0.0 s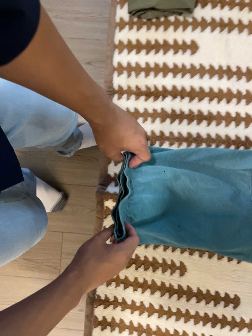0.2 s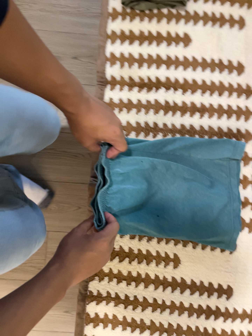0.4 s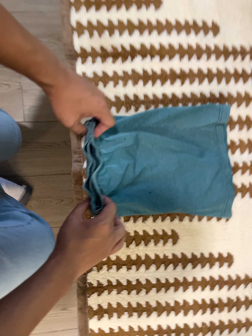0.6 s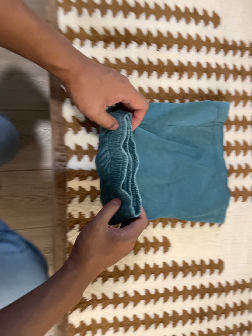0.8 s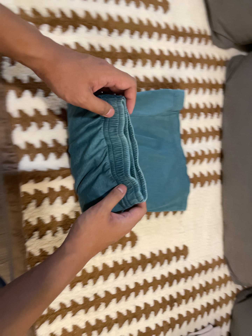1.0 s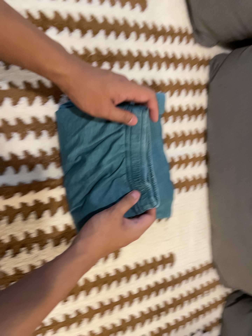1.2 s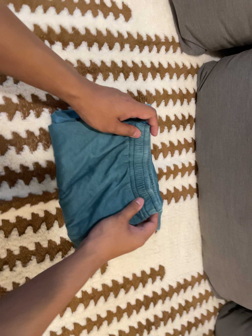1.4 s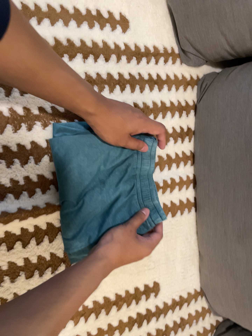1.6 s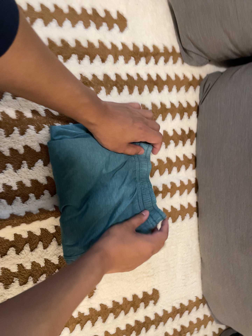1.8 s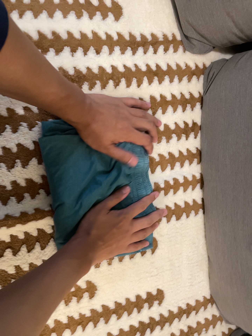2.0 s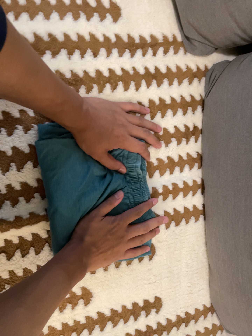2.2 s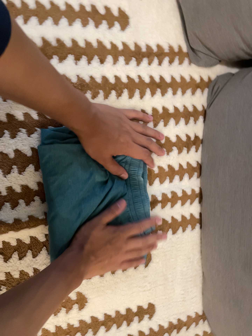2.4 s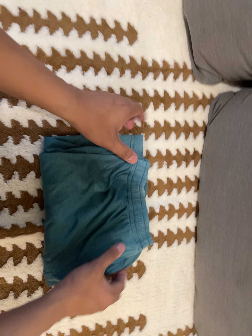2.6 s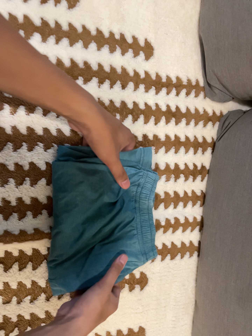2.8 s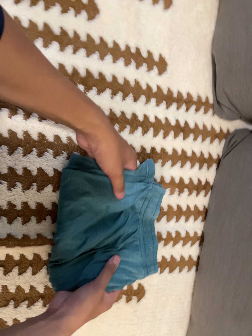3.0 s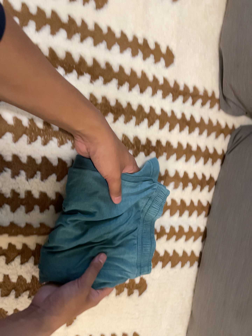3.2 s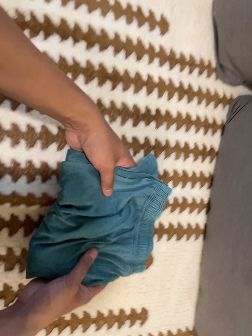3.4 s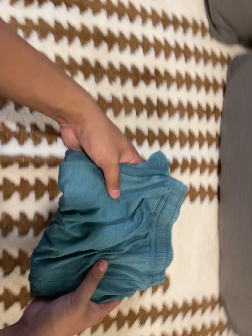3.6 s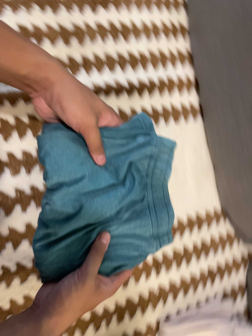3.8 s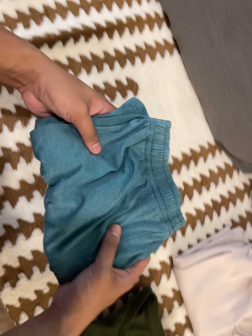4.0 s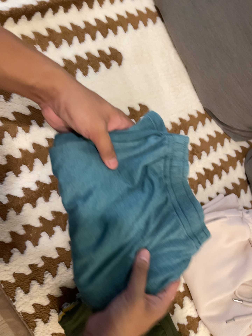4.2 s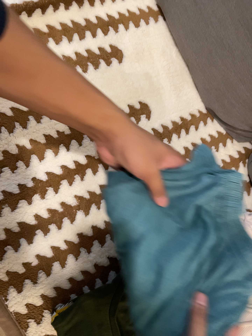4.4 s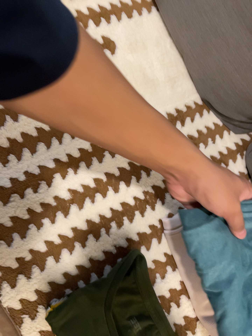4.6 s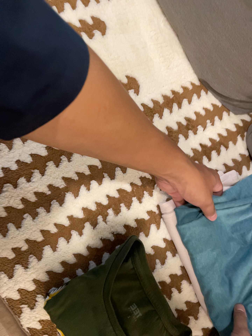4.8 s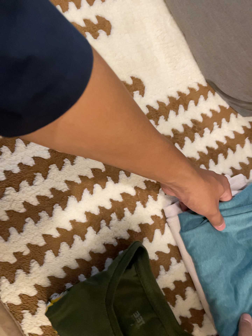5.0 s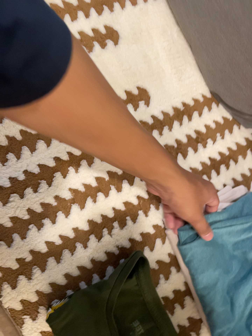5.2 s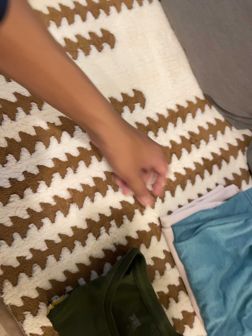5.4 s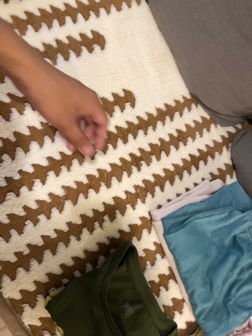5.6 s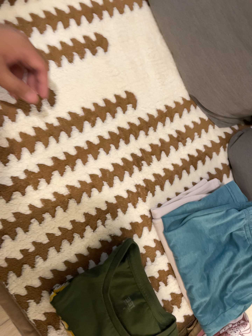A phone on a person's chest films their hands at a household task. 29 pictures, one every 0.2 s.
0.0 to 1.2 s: The camera swings to its right by about 30 degrees, and the scene slides to the left. It travels forward and to its left, about 22 cm. It rolls about its line of sight by about 15 degrees, and the scene rotates counterclockwise.
1.2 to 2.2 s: The camera travels to its right, toward the top of its view and forward, about 12 cm.
2.2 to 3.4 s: The camera travels toward the bottom of its view, about 16 cm. Its aim tips toward the top of its view by about 10 degrees.
3.4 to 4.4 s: The camera travels toward the bottom of its view, about 28 cm, so close, fixed things drift upward. It rolls about its line of sight by about 25 degrees, and the scene rotates counterclockwise.
4.4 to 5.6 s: The camera shifts only a little, or ends up much as it began.
The film runs forward here.
